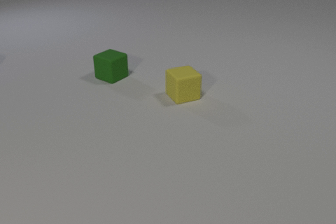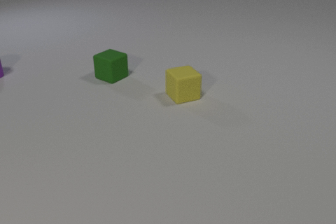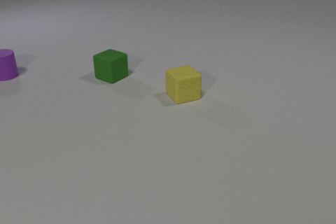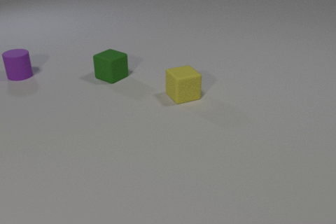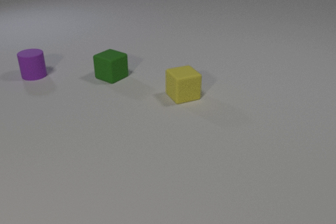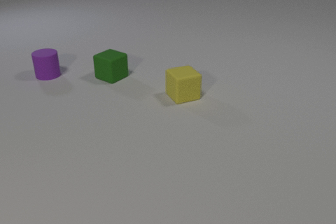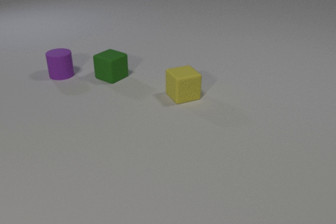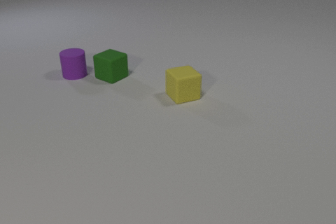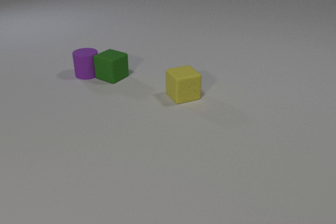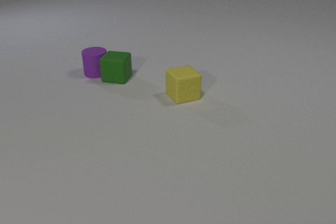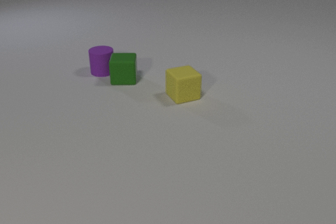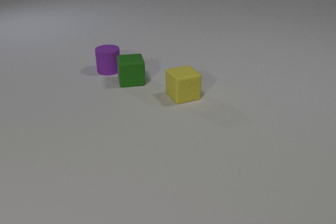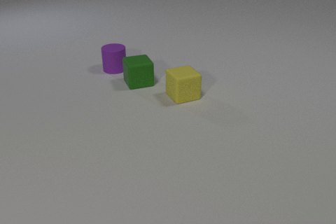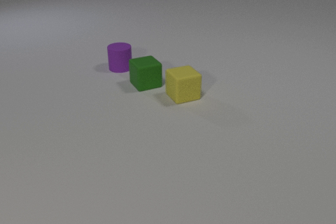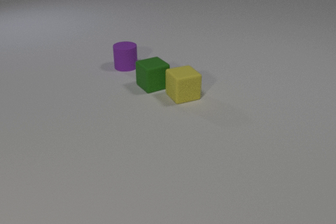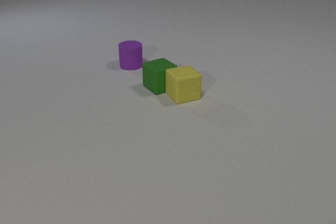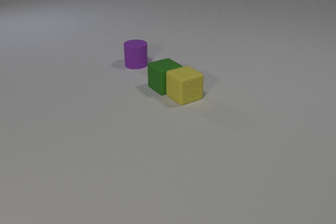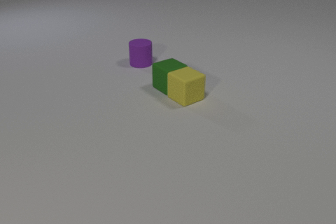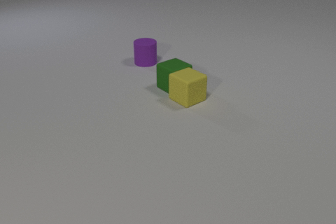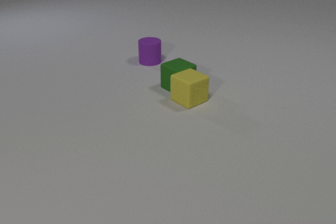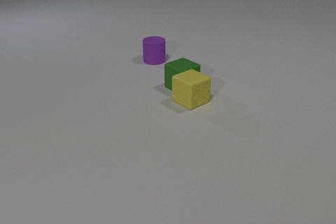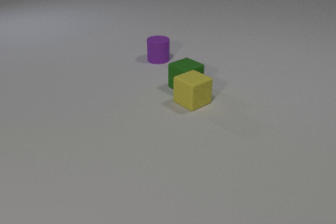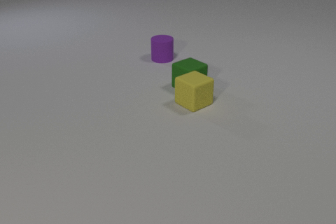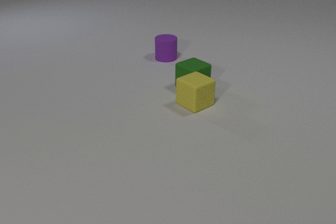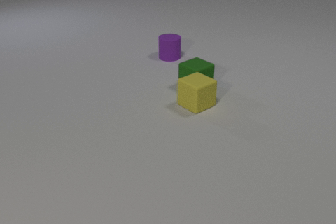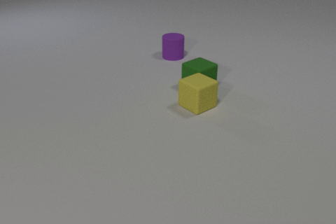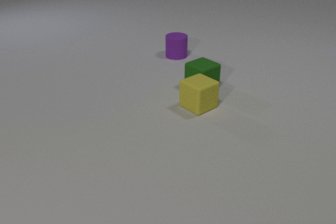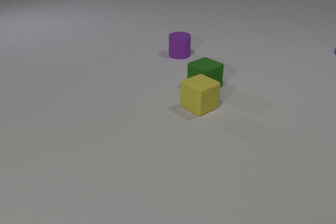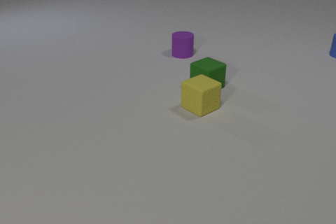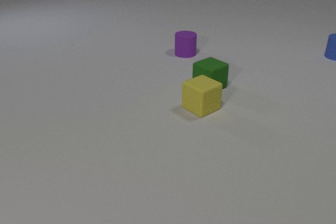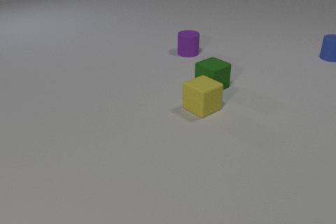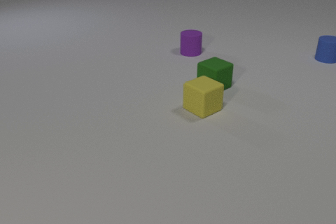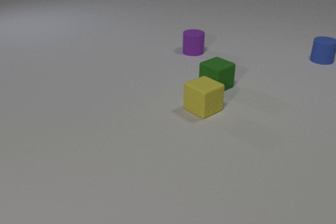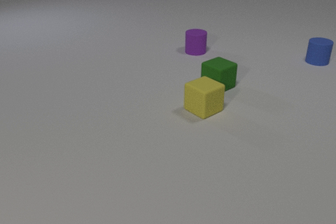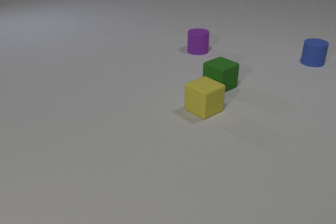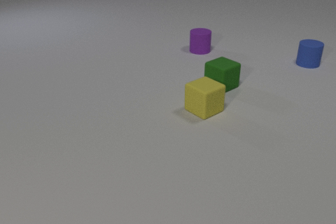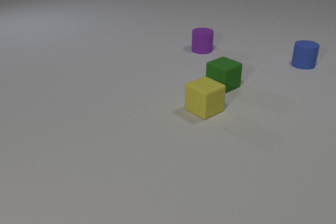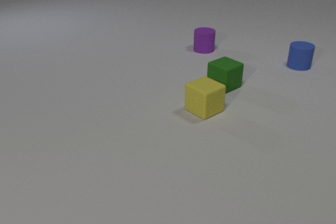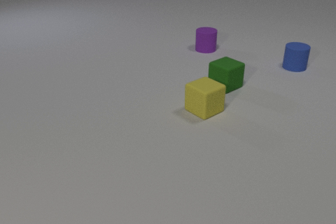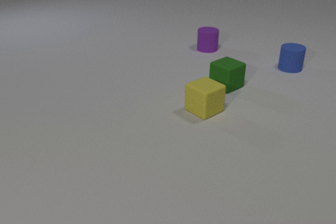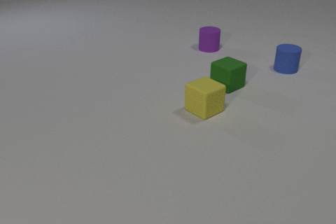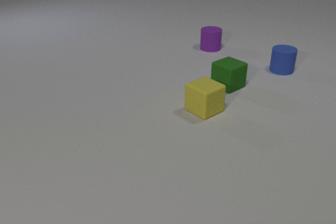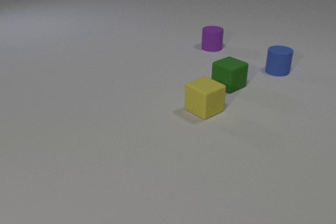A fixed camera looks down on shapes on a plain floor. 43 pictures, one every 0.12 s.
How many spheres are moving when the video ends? 0.
Are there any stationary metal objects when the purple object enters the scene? no.
What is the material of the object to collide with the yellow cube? rubber.
0.00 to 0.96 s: The purple rubber cylinder comes in at the left edge, slides to the right. The purple rubber cylinder and the green rubber cube collide.
0.96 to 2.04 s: The purple rubber cylinder slides to the right. The green rubber cube slides to the right and toward the camera, spins so that its near face slides to the right, counterclockwise seen from above. The green rubber cube and the yellow rubber cube collide.
2.04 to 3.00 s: The purple rubber cylinder slides to the right and away from the camera. The green rubber cube slides to the right. The yellow rubber cube slides toward the camera and to the right.
3.00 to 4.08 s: The purple rubber cylinder slides to the right and away from the camera. The green rubber cube slides to the right. The yellow rubber cube slides toward the camera and to the right. The blue rubber cylinder comes in at the right edge, slides toward the camera and to the left.
4.08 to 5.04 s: The purple rubber cylinder slides to the right and away from the camera. The green rubber cube slides to the right. The blue rubber cylinder slides toward the camera and to the left.
